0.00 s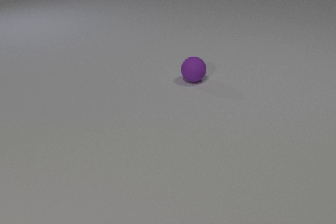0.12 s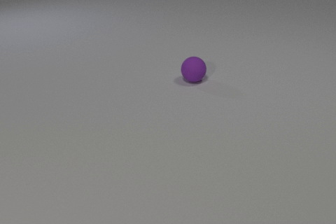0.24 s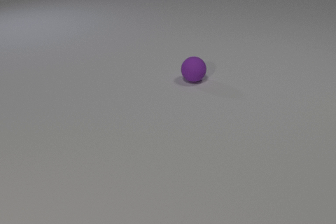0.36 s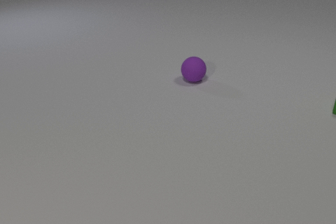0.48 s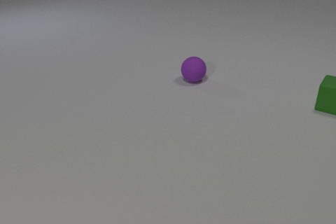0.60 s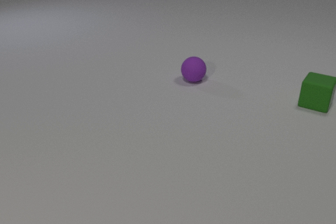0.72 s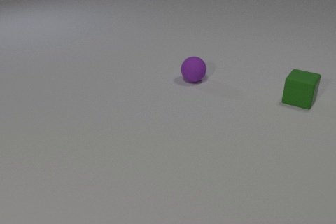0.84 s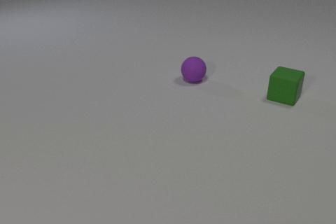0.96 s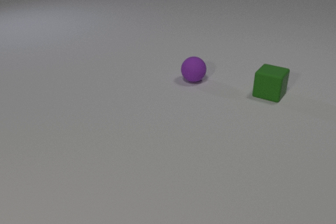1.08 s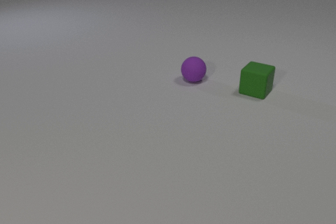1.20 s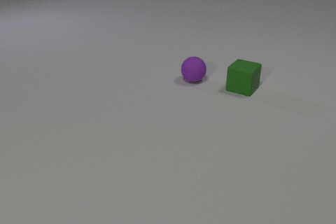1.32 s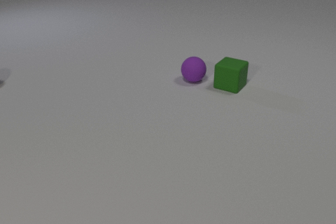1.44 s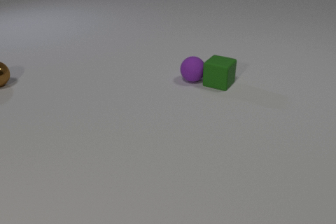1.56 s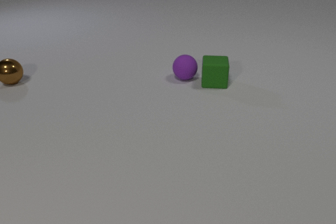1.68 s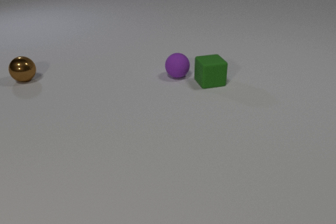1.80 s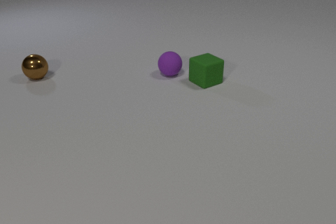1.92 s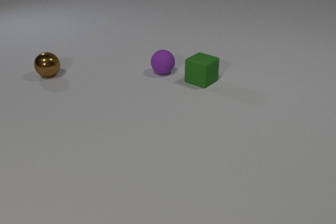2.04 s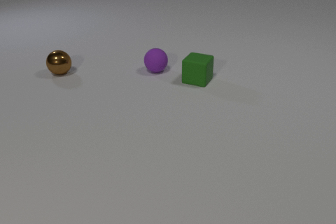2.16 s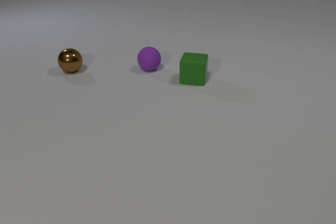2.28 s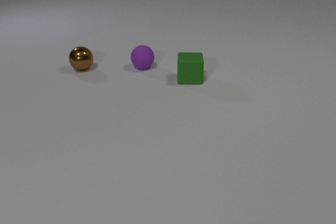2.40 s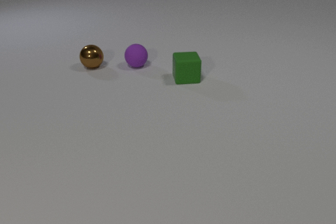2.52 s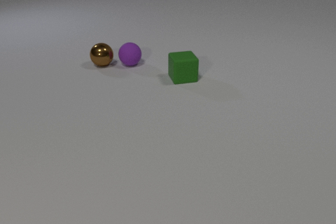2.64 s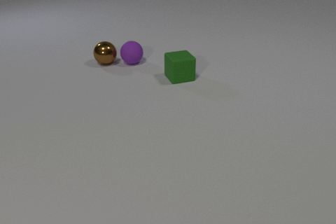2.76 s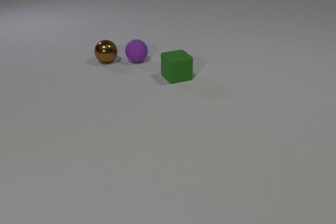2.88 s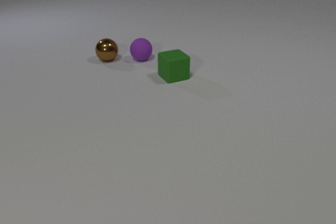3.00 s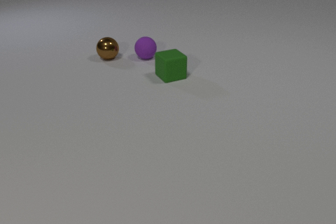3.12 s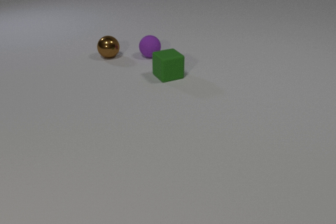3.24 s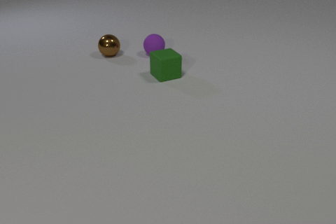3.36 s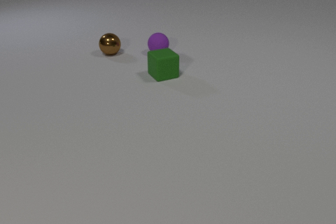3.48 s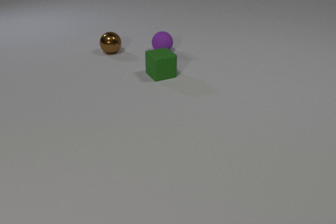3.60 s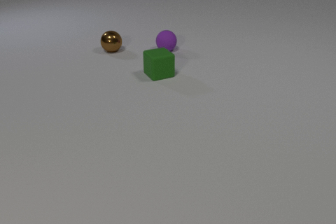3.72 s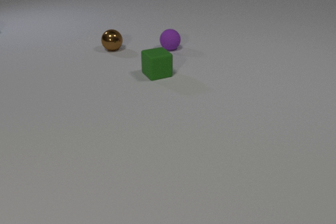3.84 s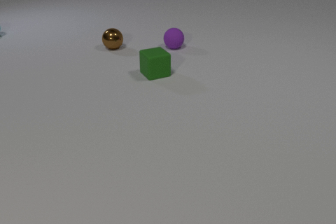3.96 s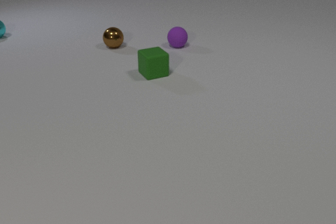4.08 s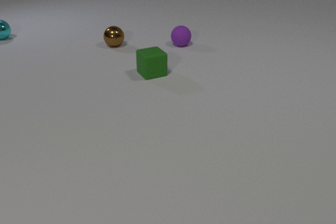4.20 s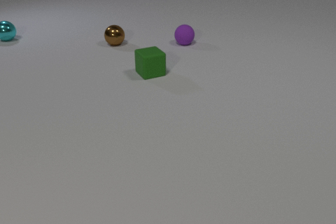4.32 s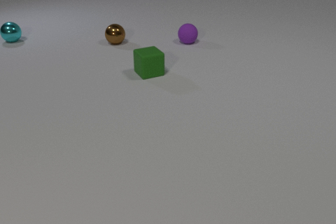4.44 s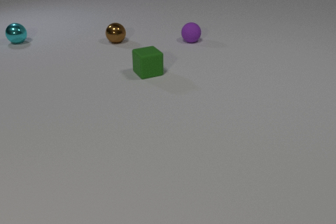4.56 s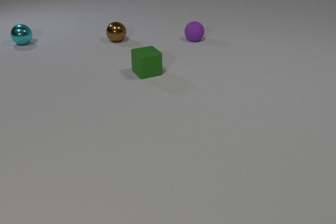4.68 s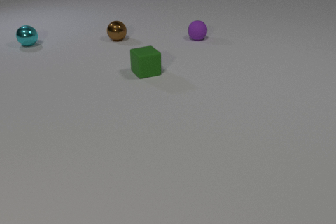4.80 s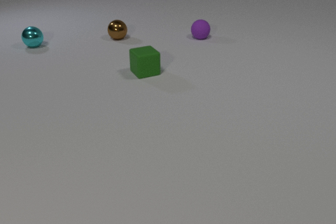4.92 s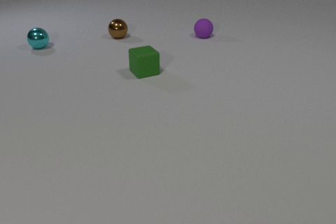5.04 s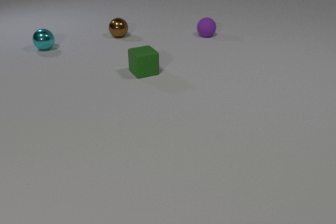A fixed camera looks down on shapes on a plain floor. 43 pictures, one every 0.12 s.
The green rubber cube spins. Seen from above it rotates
counterclockwise.
The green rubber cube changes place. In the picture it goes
to the left.
0.00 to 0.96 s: The green rubber cube comes in at the right edge, slides to the left.
0.96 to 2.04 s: The green rubber cube slides to the left, spins so that its near face slides to the right, counterclockwise seen from above. The purple rubber sphere rolls to the left and away from the camera. The brown metal sphere comes in at the left edge, rolls to the right. The green rubber cube and the purple rubber sphere collide.
2.04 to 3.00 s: The green rubber cube slides to the left, spins so that its near face slides to the right, counterclockwise seen from above. The purple rubber sphere rolls away from the camera. The brown metal sphere rolls to the right and away from the camera. The purple rubber sphere and the brown metal sphere collide.
3.00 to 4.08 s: The green rubber cube slides to the left. The purple rubber sphere rolls away from the camera and to the right. The cyan metal sphere comes in at the left edge, rolls toward the camera and to the right. The brown metal sphere rolls away from the camera.
4.08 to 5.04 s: The green rubber cube slides to the left. The purple rubber sphere rolls away from the camera and to the right. The cyan metal sphere rolls toward the camera and to the right. The brown metal sphere rolls away from the camera.
How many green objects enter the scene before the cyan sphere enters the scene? 1.
Are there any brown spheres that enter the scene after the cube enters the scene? yes.
How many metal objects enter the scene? 2.
